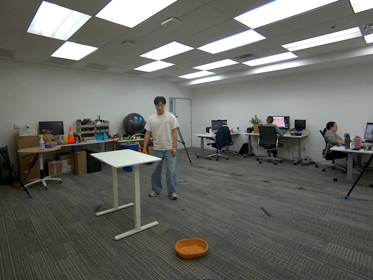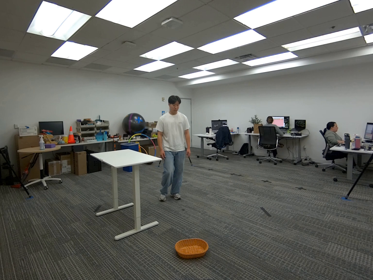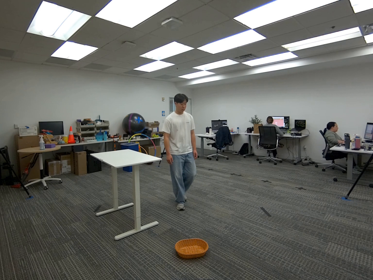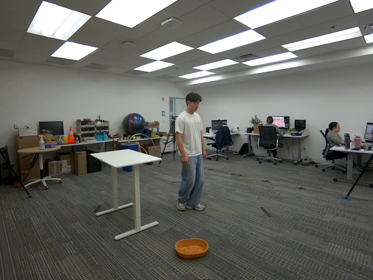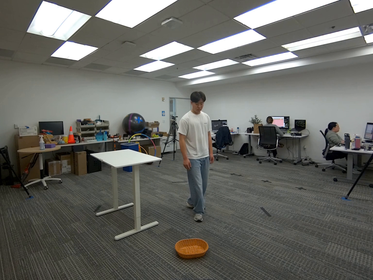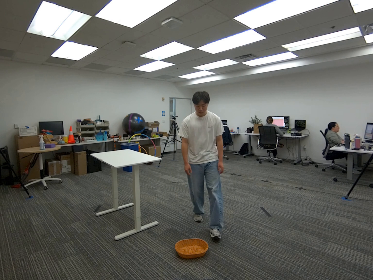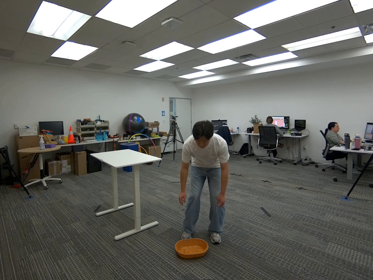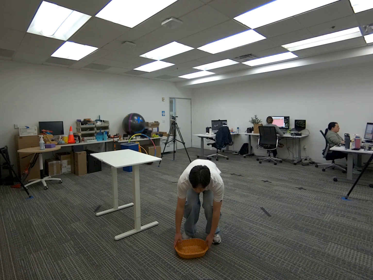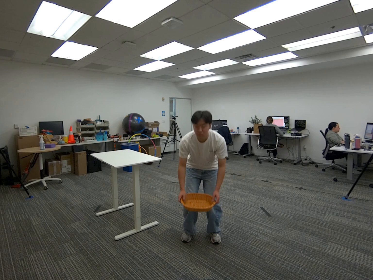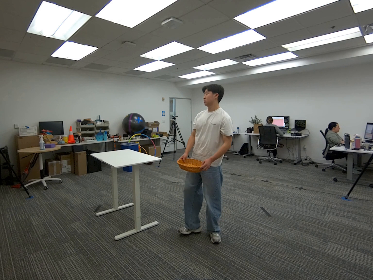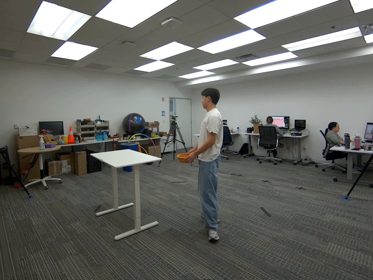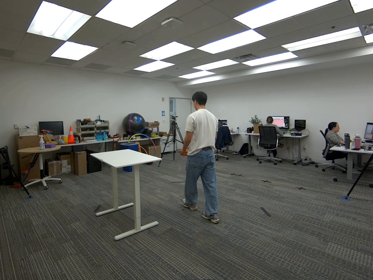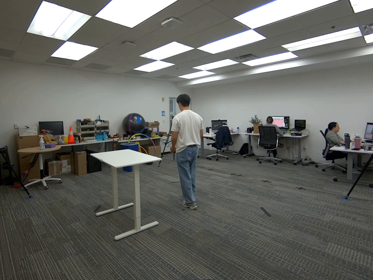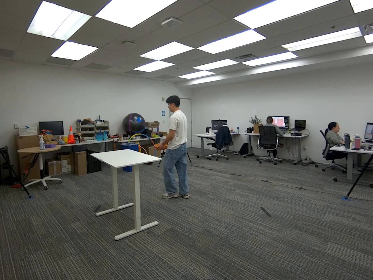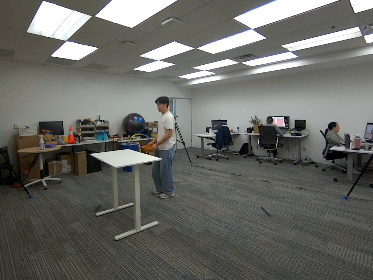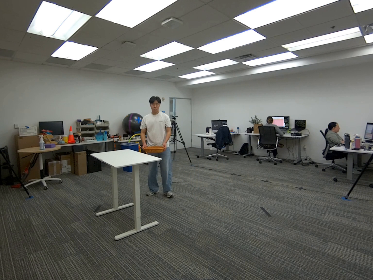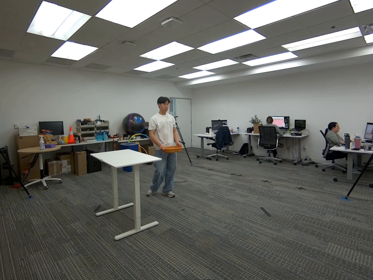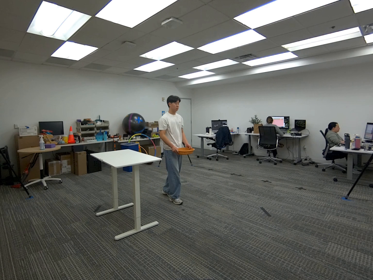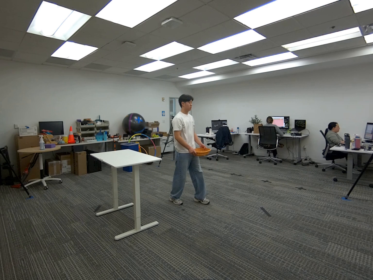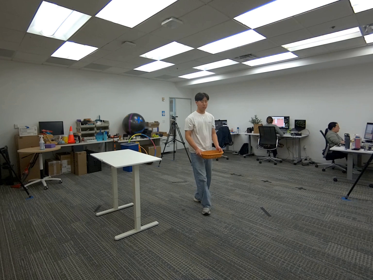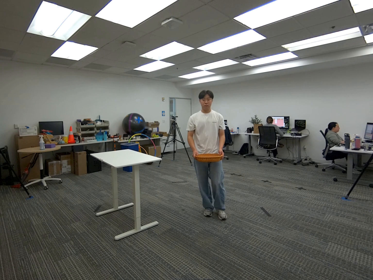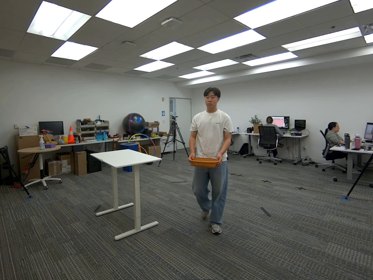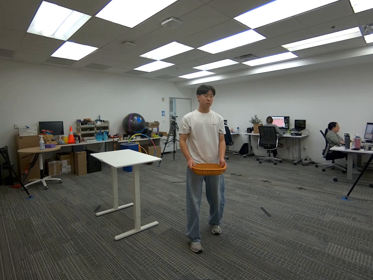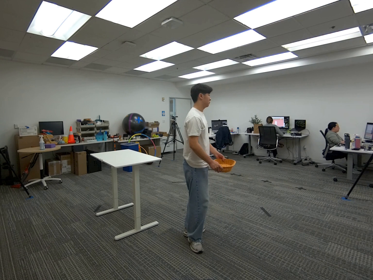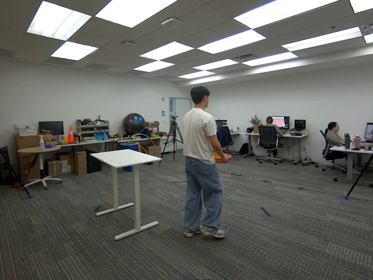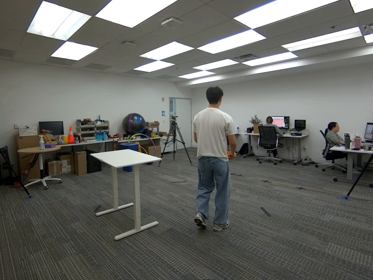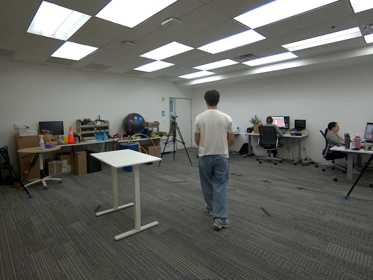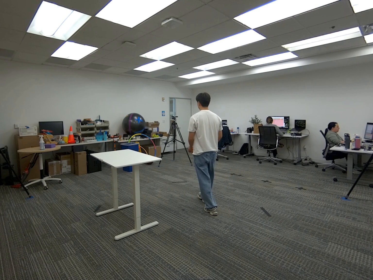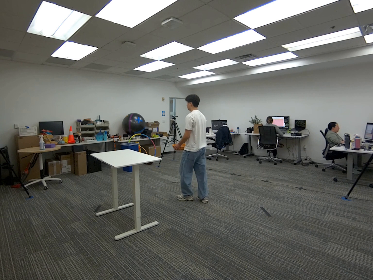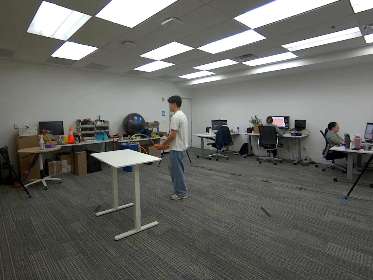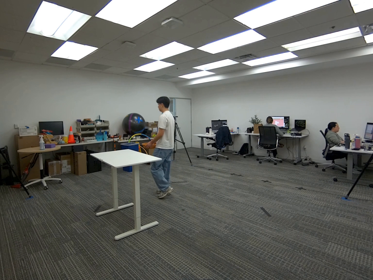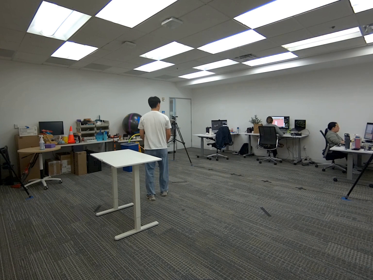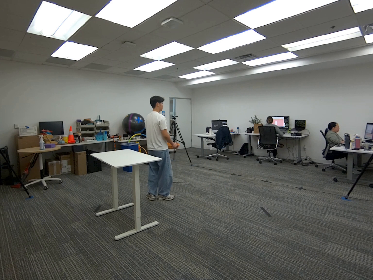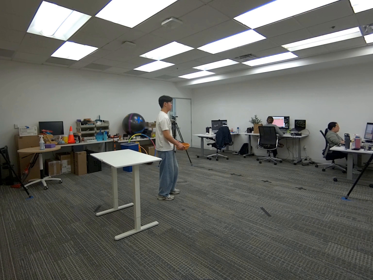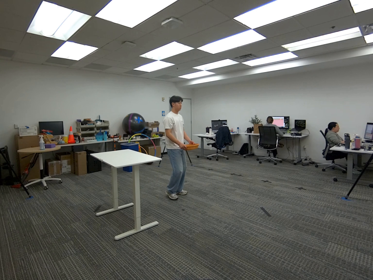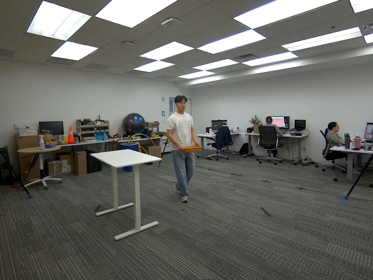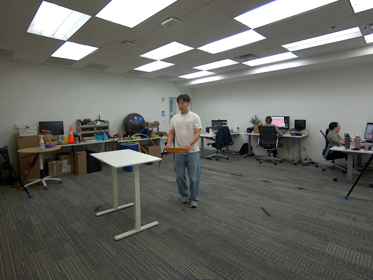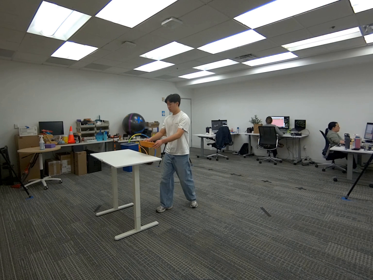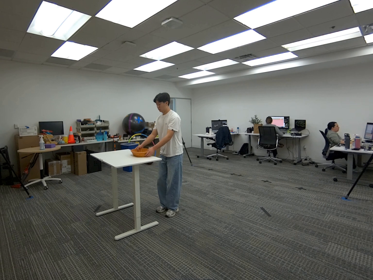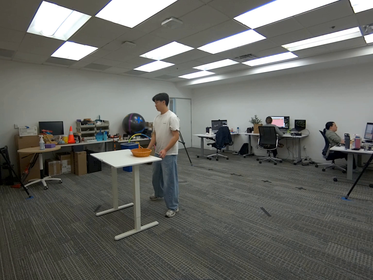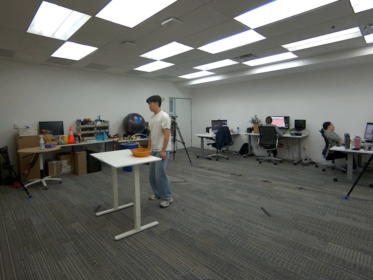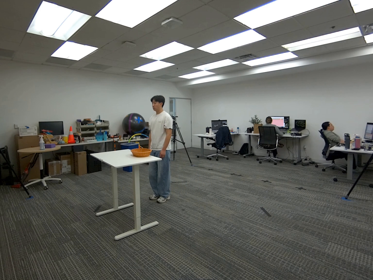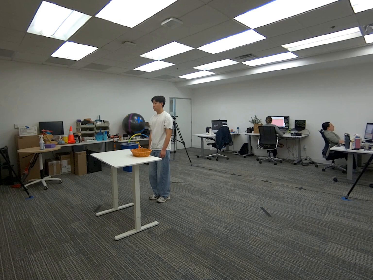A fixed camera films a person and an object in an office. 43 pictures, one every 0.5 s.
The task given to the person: Walk to the woven basket from the white desk, pick up the basket with your both hands and place the basket on the ground.
